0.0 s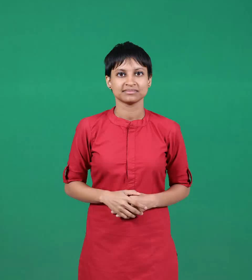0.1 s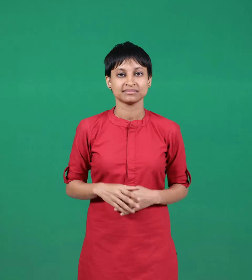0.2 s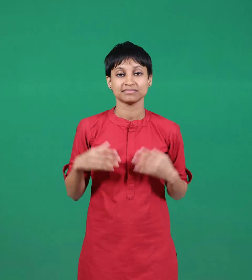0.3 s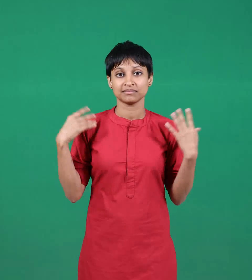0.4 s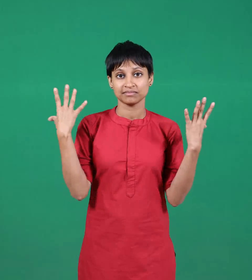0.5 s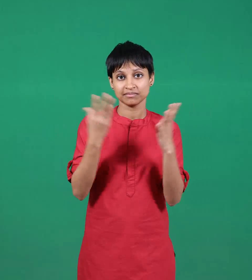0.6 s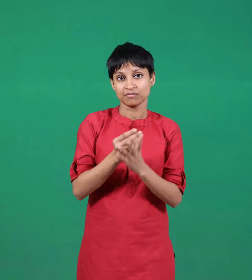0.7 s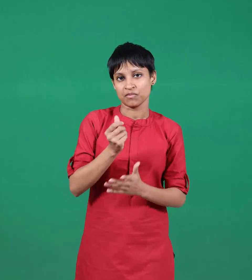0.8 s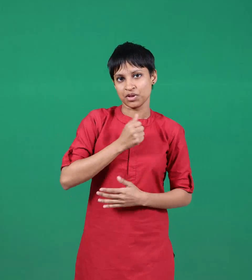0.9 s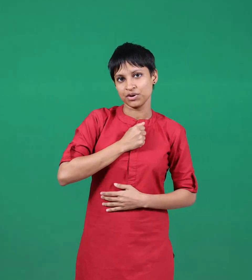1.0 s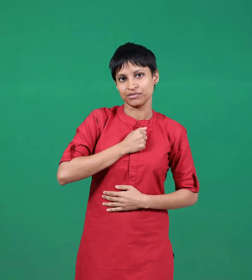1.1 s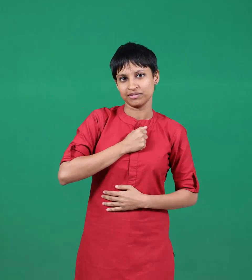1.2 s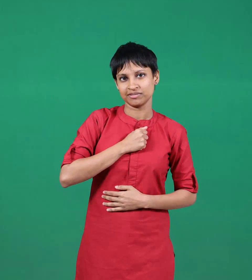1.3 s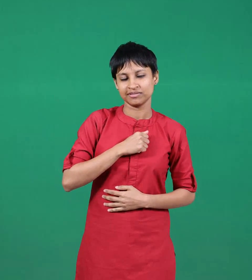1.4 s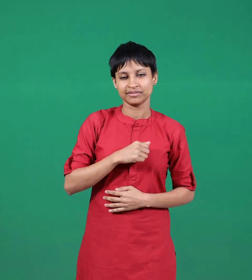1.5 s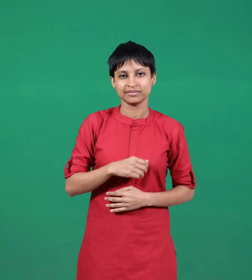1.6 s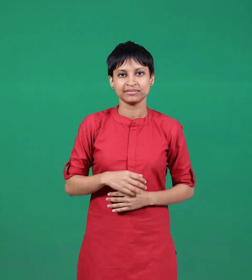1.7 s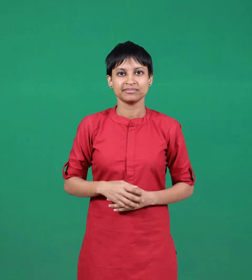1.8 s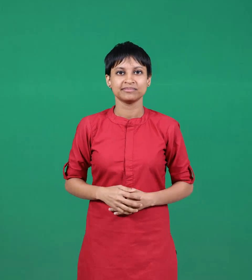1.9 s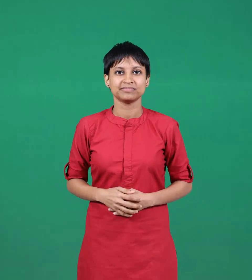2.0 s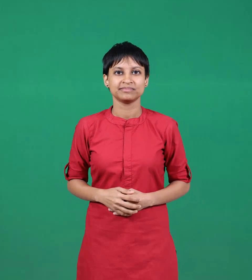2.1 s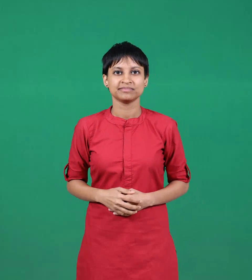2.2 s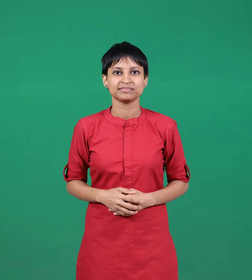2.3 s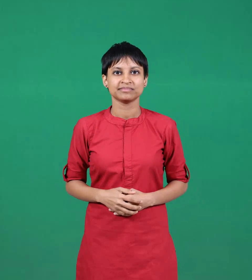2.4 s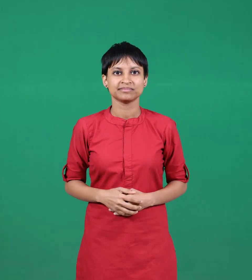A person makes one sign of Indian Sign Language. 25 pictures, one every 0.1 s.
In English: our
